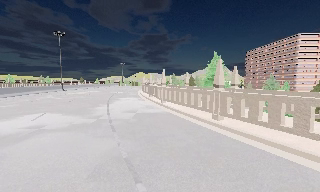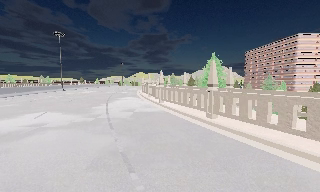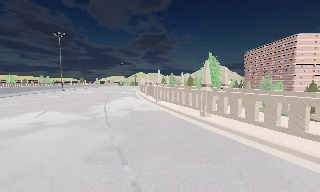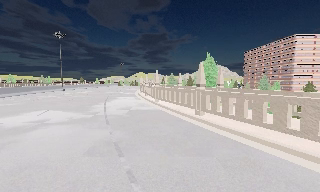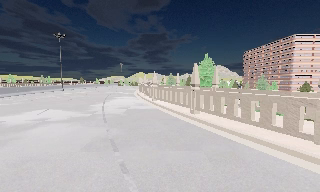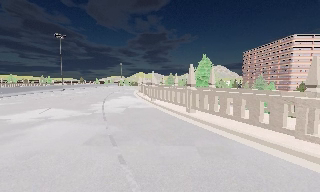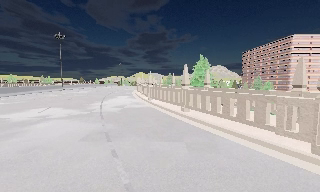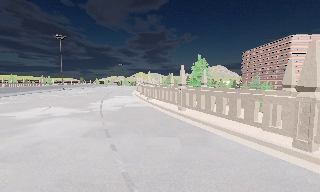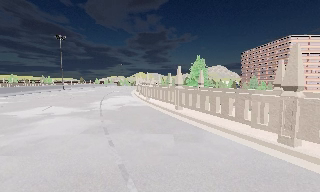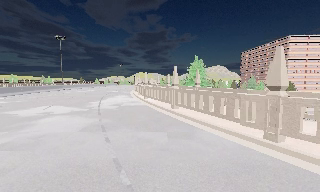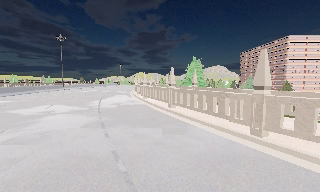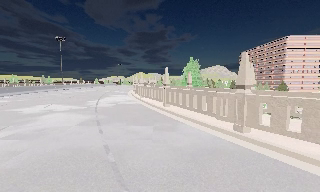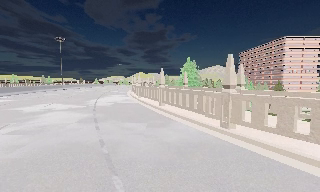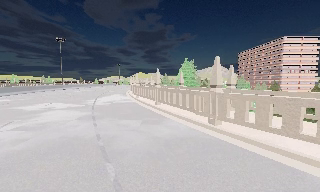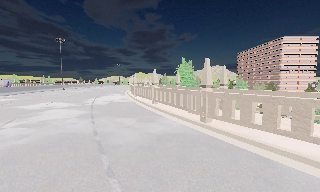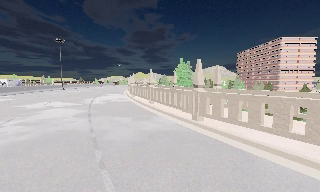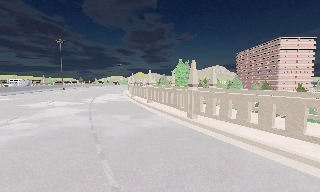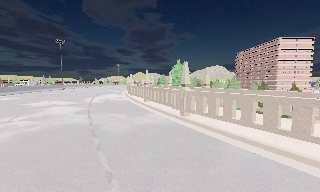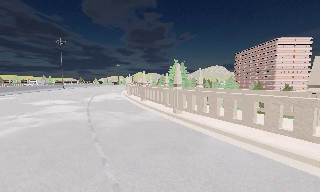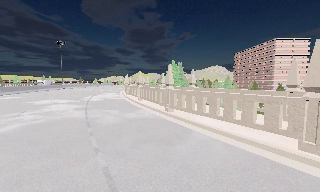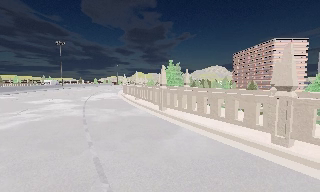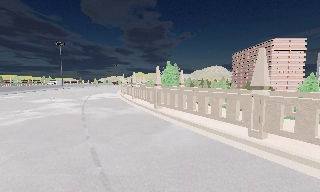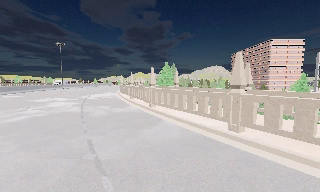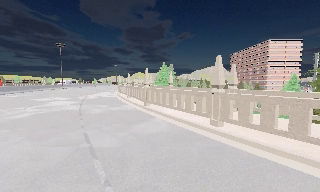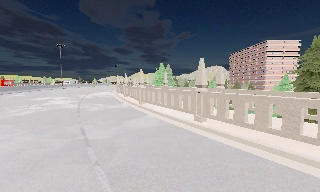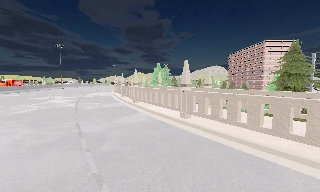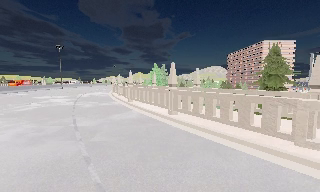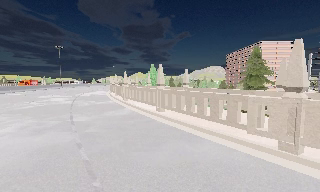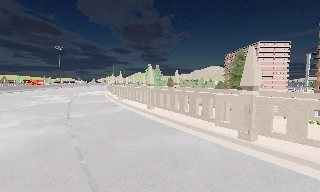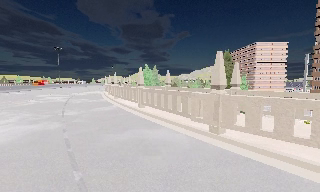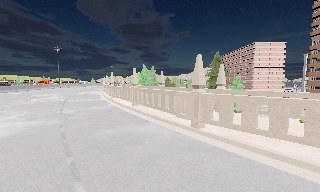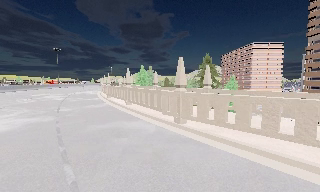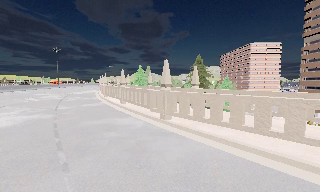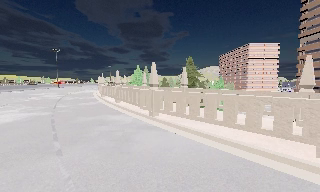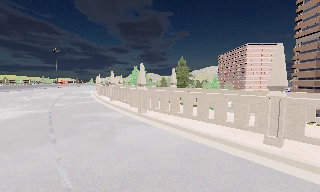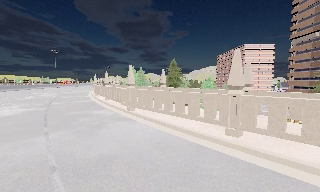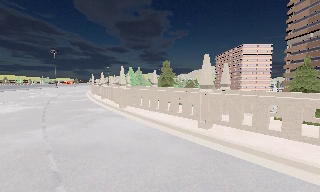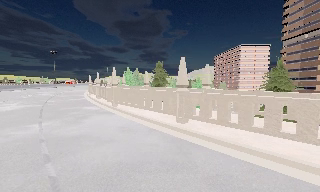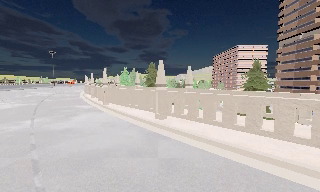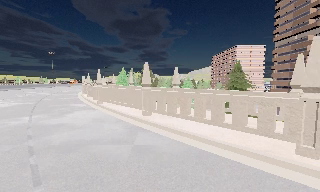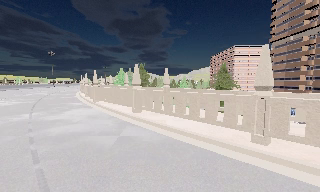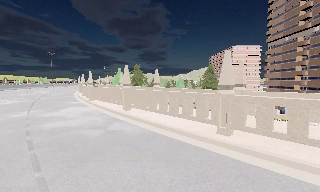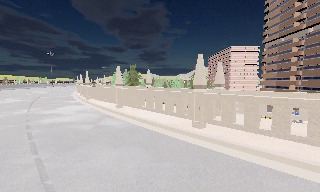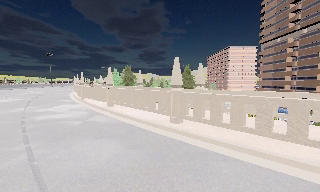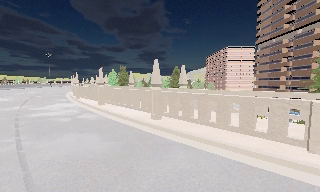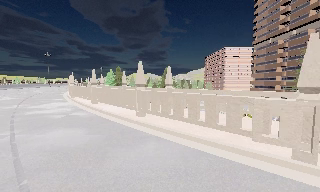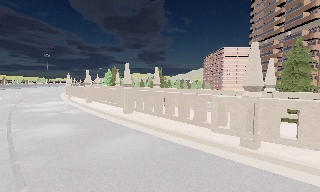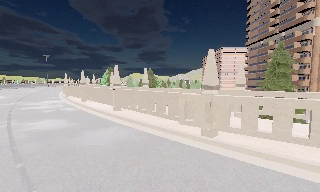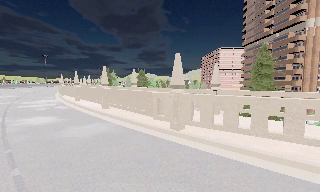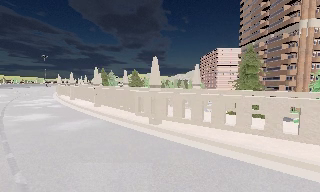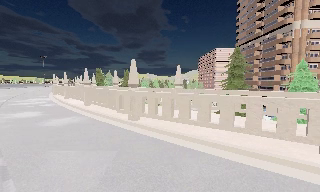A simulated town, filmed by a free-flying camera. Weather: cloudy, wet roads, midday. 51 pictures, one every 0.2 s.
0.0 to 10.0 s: The camera travels backward and to its right, about 40 m, so what stands in front gets smaller. It gains speed.
The film runs backward here.
